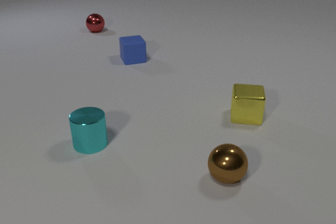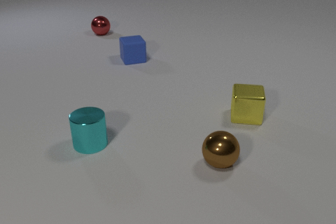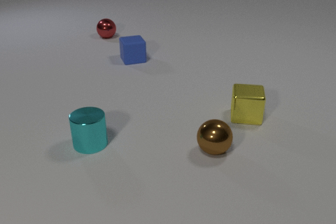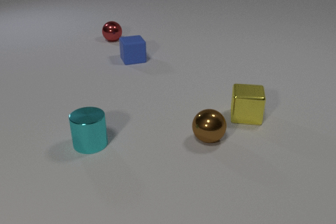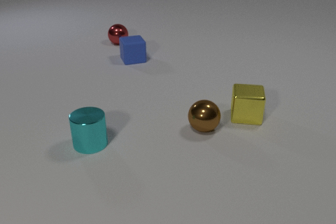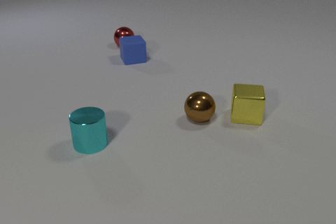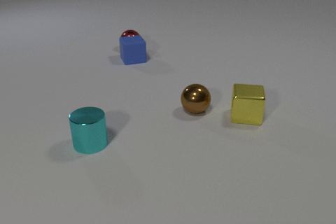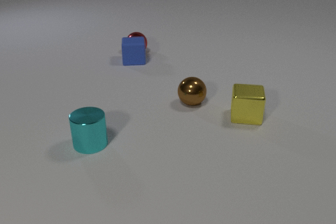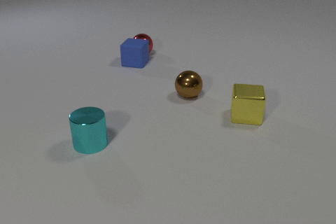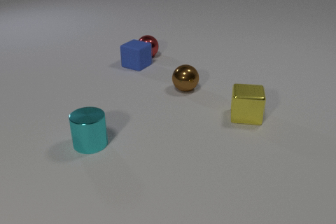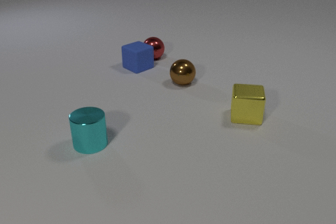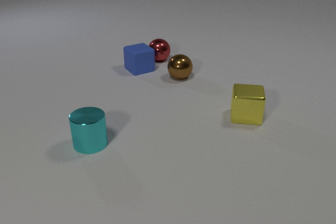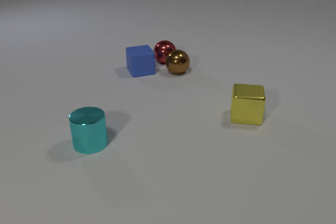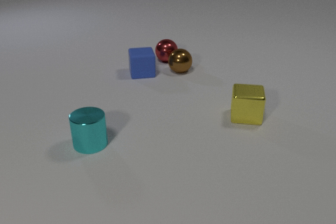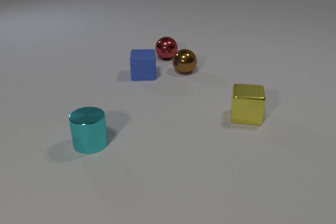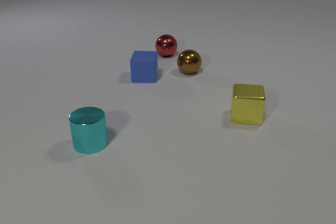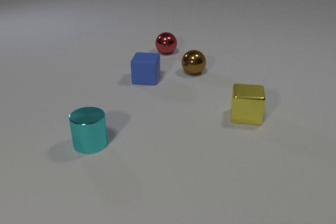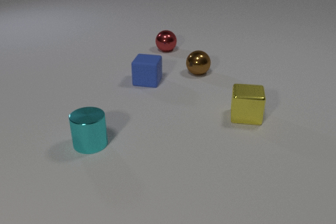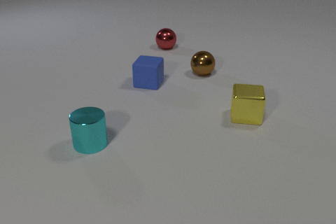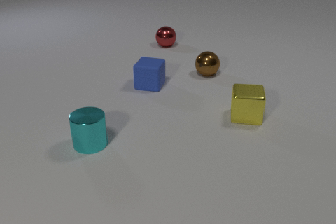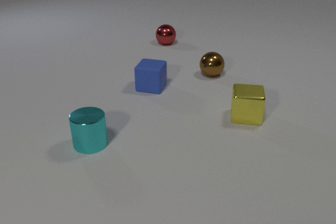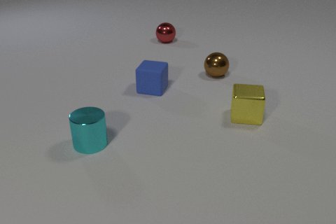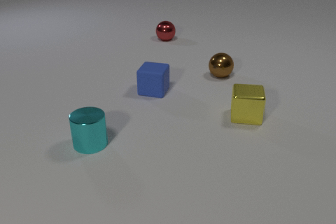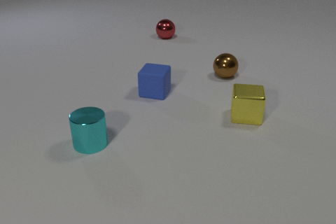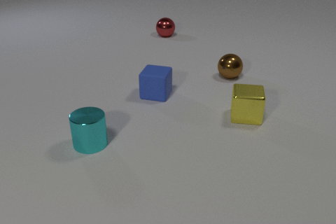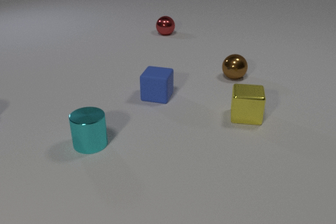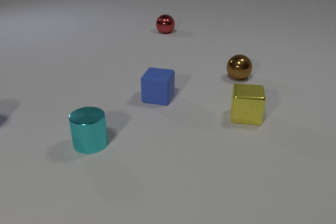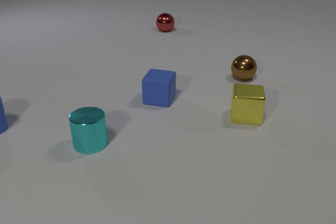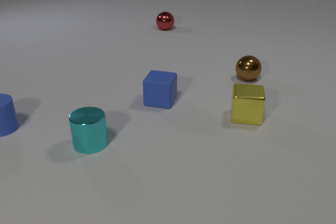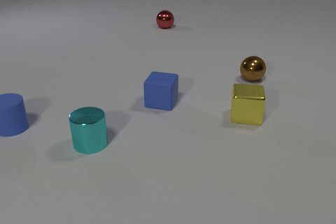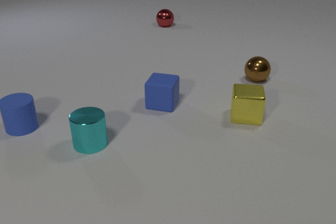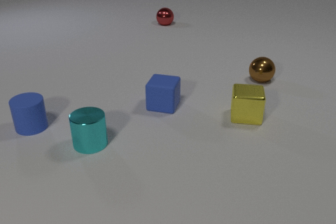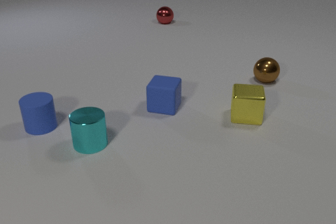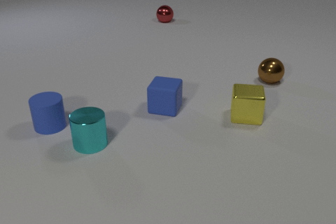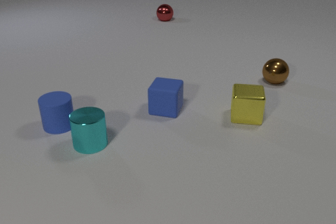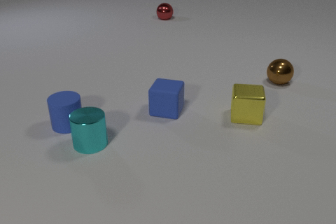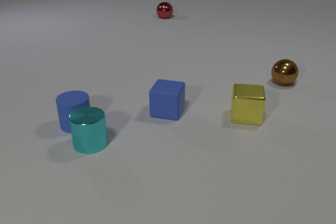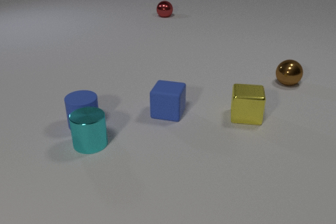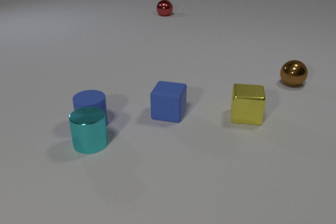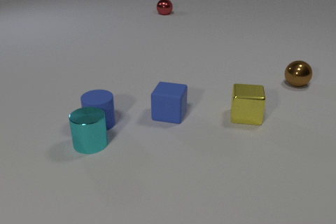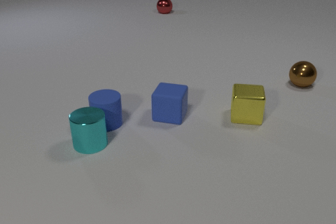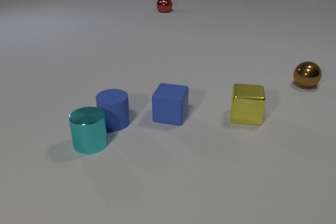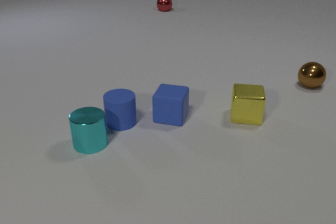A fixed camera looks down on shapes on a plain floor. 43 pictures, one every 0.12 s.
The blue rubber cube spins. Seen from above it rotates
clockwise.
The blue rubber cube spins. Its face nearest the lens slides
to the left.
0.00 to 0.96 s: The red metal sphere rolls toward the camera and to the right. The blue rubber cube slides toward the camera, spins so that its near face slides to the left, clockwise seen from above. The brown metal sphere rolls away from the camera. The red metal sphere and the blue rubber cube collide.
0.96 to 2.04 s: The red metal sphere rolls to the right and away from the camera. The blue rubber cube slides toward the camera, spins clockwise seen from above by about 90 degrees, its near face sliding to the left. The brown metal sphere rolls away from the camera. The red metal sphere and the brown metal sphere collide.
2.04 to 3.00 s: The red metal sphere rolls away from the camera. The blue rubber cube slides toward the camera. The brown metal sphere rolls to the right.
3.00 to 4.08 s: The red metal sphere rolls away from the camera. The blue rubber cube slides toward the camera. The brown metal sphere rolls to the right. The blue rubber cylinder comes in at the left edge, slides to the right.
4.08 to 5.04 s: The red metal sphere rolls away from the camera. The blue rubber cube slides toward the camera. The brown metal sphere rolls to the right. The blue rubber cylinder slides to the right.
Are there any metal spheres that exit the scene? no.
How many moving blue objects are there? 2.
What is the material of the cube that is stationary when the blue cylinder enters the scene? metal.
